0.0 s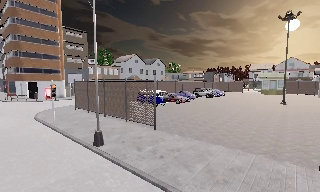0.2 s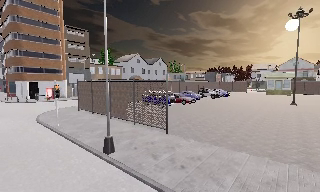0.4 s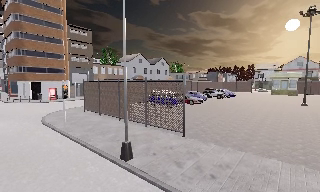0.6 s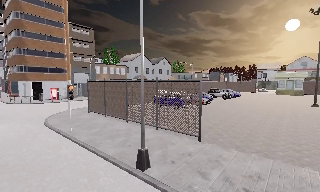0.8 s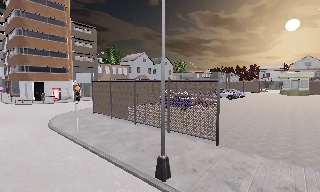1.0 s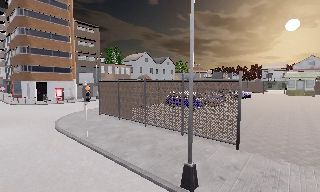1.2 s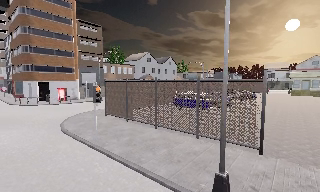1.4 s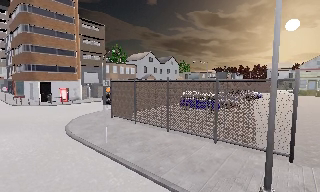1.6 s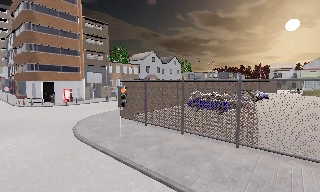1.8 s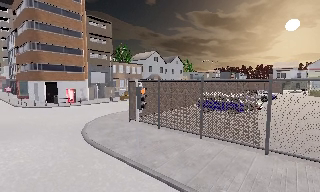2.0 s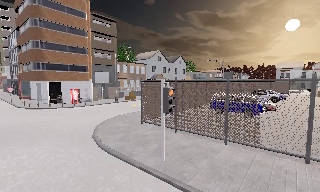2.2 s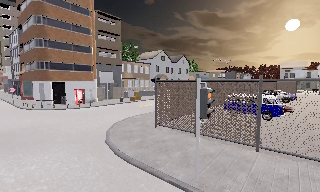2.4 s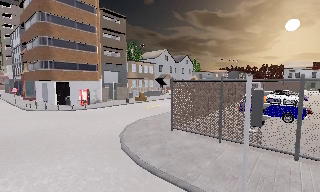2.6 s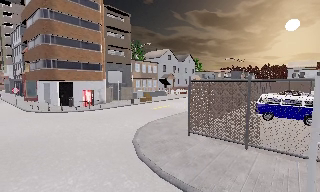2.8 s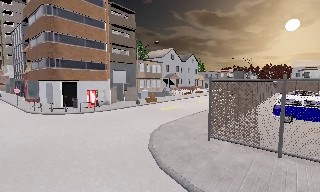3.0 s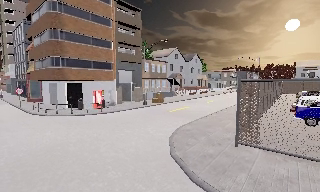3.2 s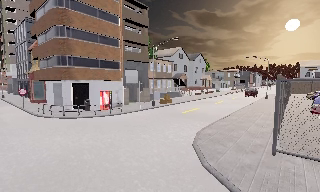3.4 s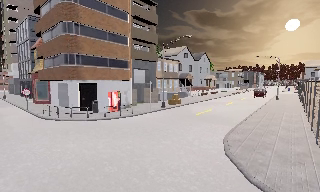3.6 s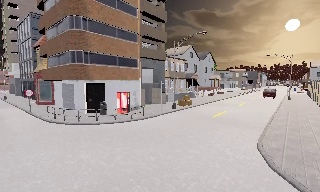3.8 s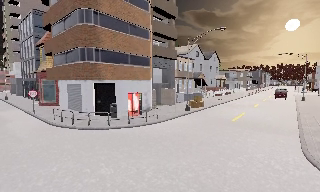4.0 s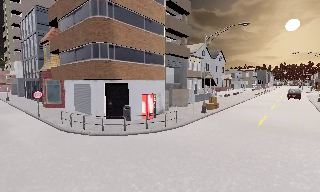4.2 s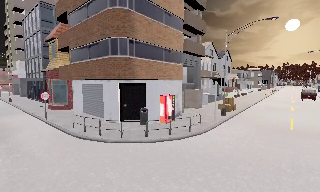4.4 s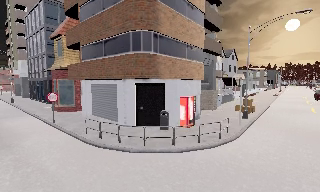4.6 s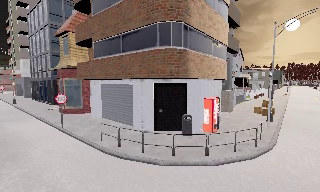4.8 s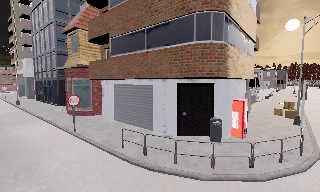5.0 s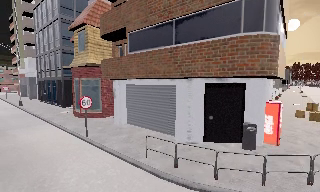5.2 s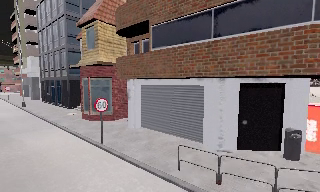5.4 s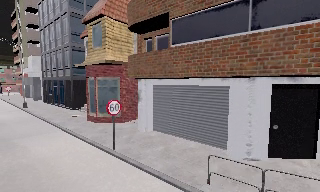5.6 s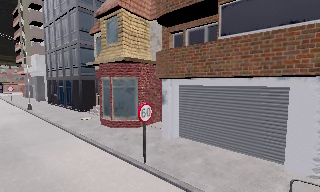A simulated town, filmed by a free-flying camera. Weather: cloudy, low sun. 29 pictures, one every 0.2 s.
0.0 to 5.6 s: The camera travels to its left and forward, about 35 m, so close, fixed things drift to the right. It gains speed.
The film runs forward here.
